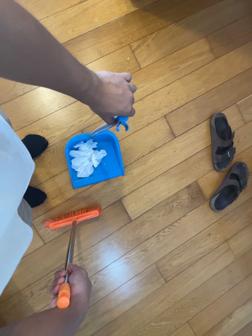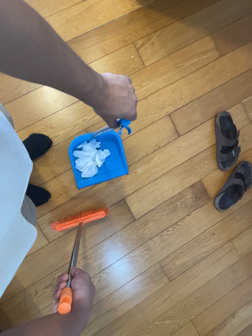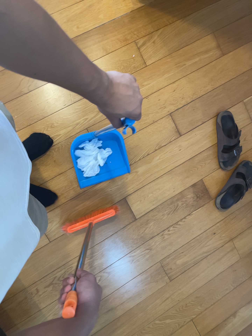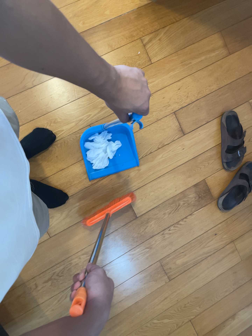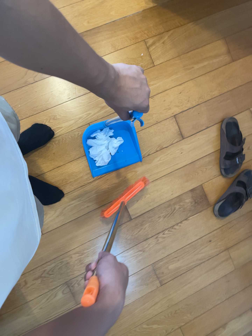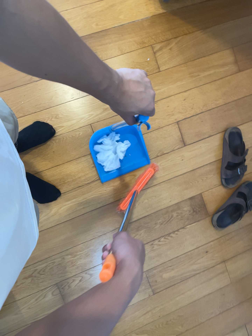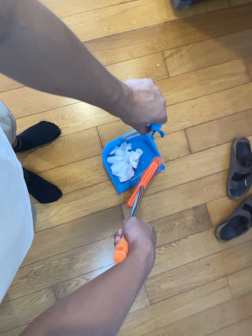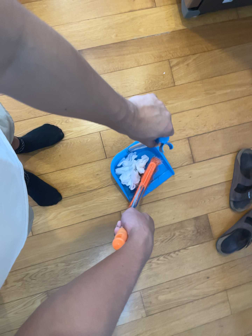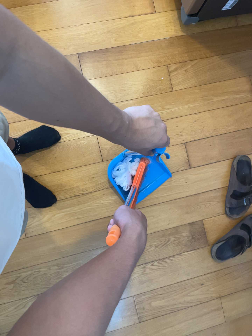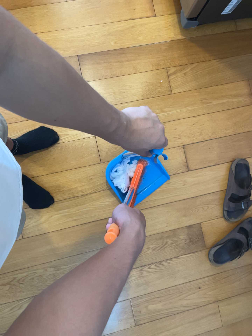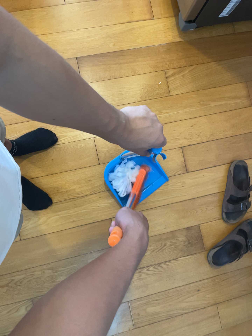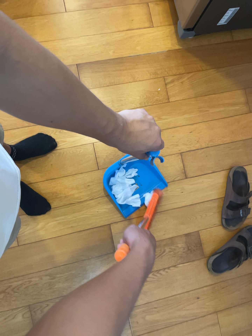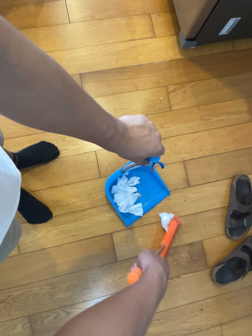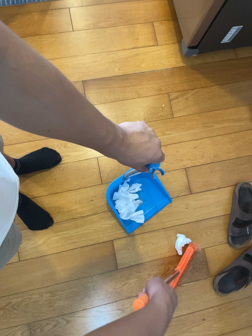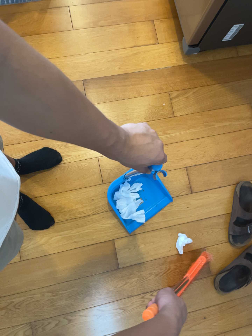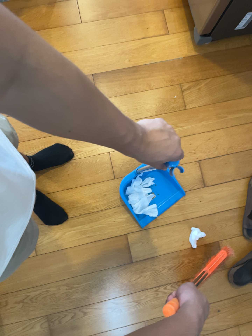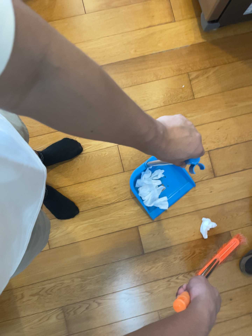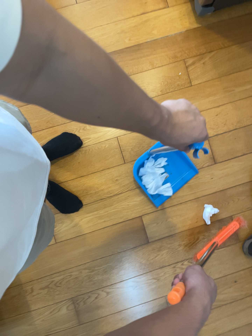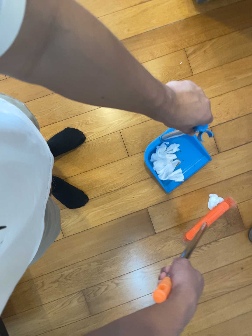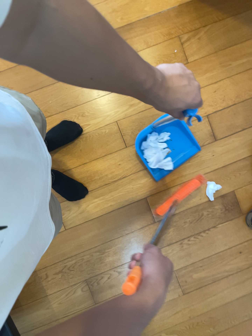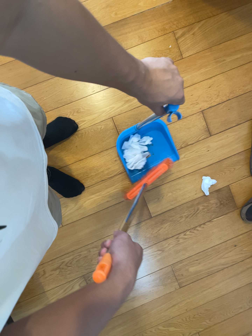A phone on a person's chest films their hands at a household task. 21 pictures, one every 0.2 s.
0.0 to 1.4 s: The camera travels to its right, forward and toward the bottom of its view, about 12 cm. It rolls about its line of sight by about 15 degrees, and the scene rotates clockwise.
1.4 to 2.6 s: The camera shifts only a little, or ends up much as it began.
2.6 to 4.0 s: The camera travels to its left and toward the top of its view, about 10 cm, so close, fixed things drift to the right. Its aim tips toward the bottom of its view by about 10 degrees. It rolls about its line of sight by about 10 degrees, and the scene rotates counterclockwise.
The film runs backward here.
